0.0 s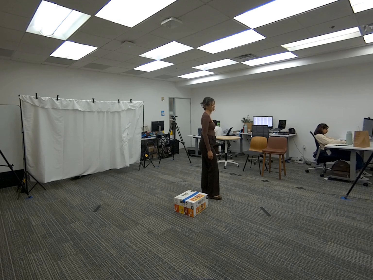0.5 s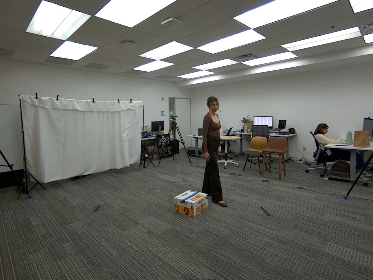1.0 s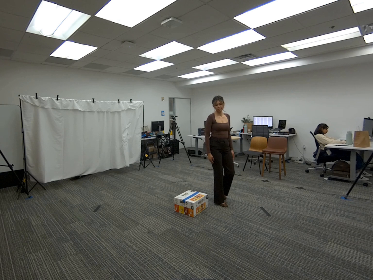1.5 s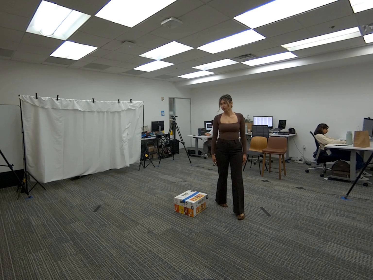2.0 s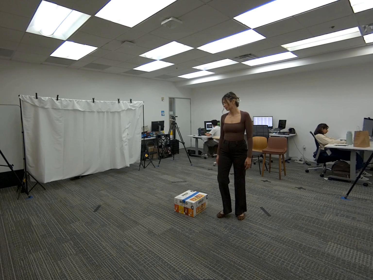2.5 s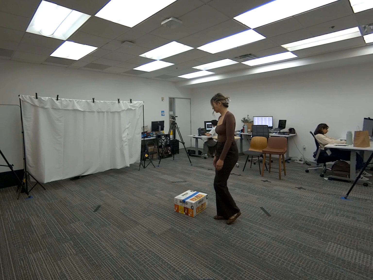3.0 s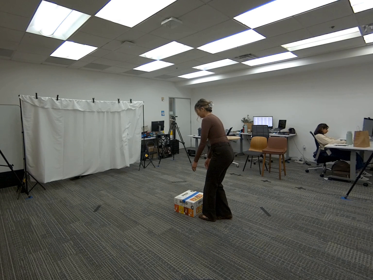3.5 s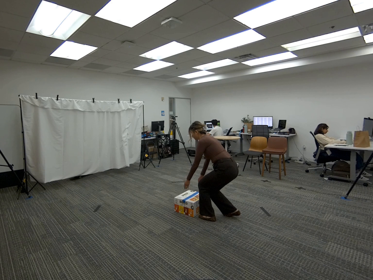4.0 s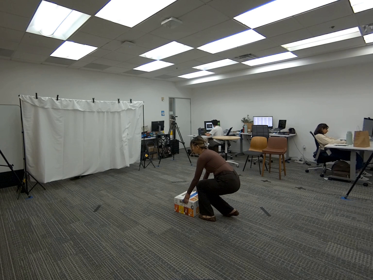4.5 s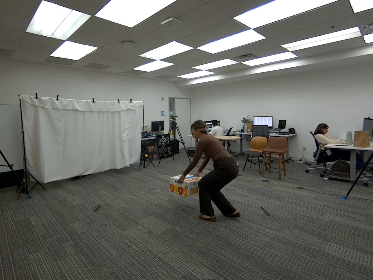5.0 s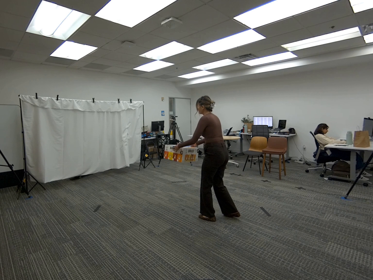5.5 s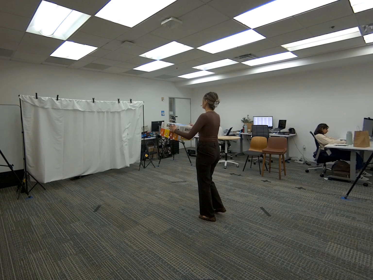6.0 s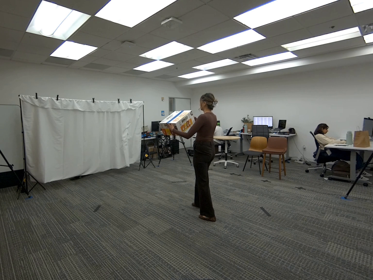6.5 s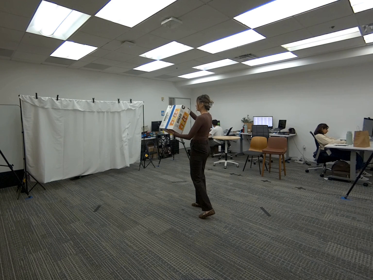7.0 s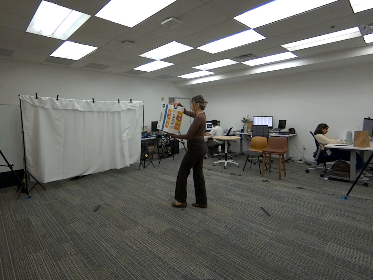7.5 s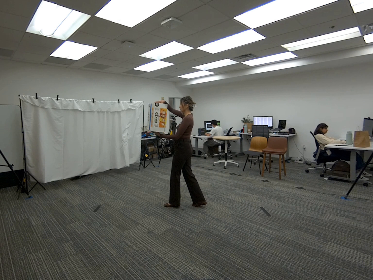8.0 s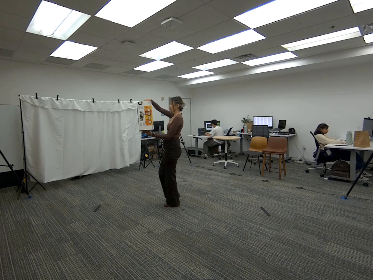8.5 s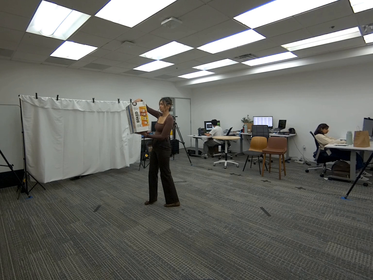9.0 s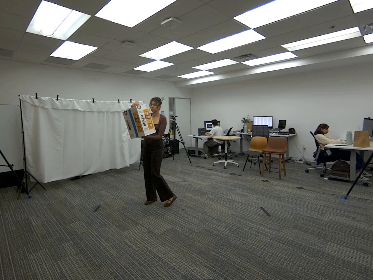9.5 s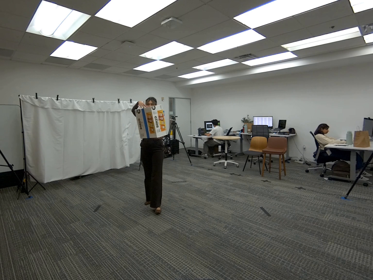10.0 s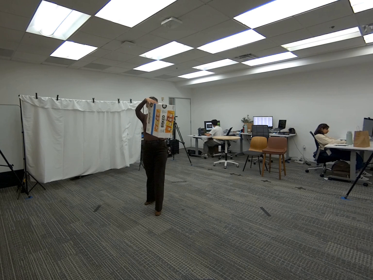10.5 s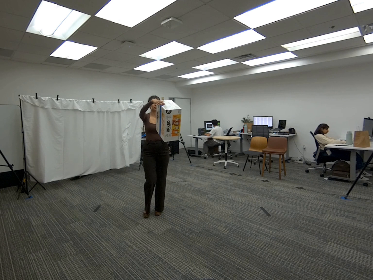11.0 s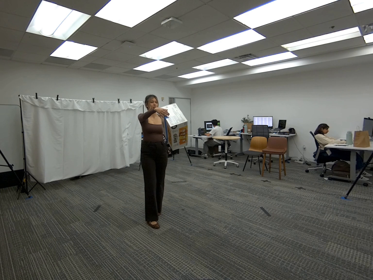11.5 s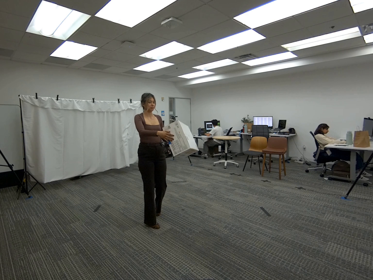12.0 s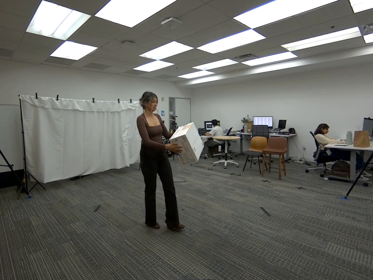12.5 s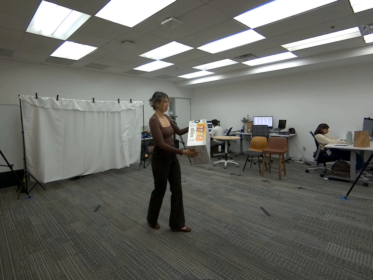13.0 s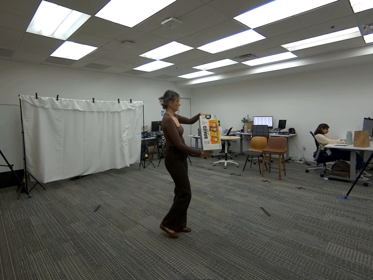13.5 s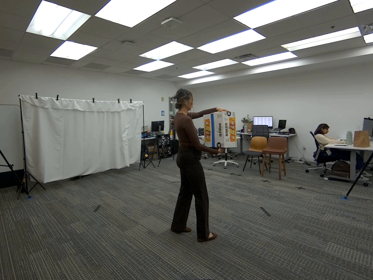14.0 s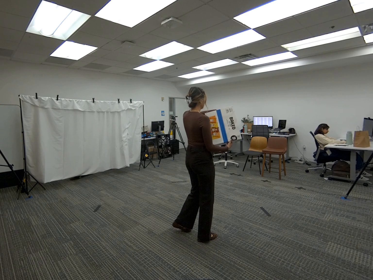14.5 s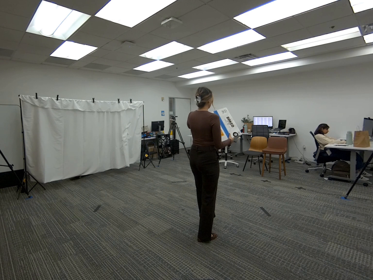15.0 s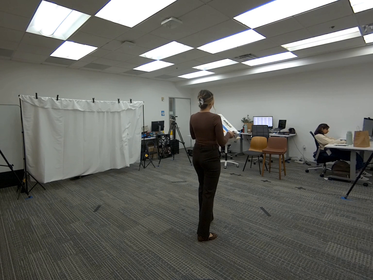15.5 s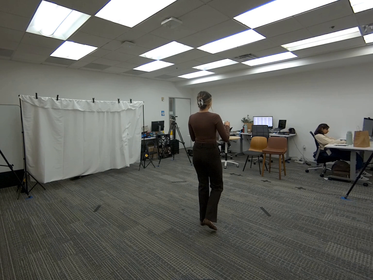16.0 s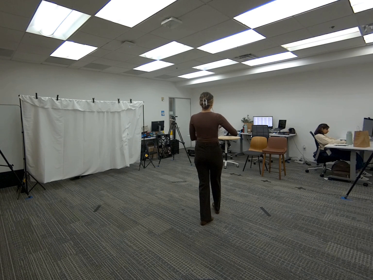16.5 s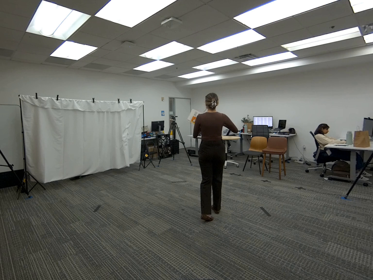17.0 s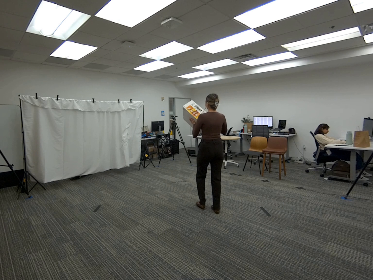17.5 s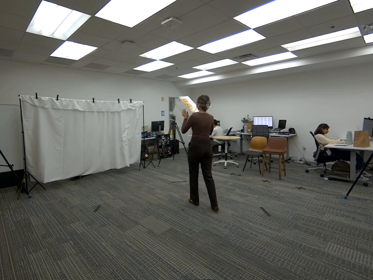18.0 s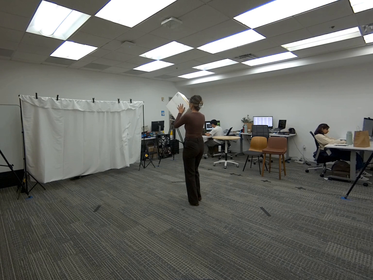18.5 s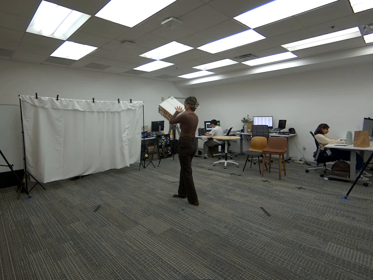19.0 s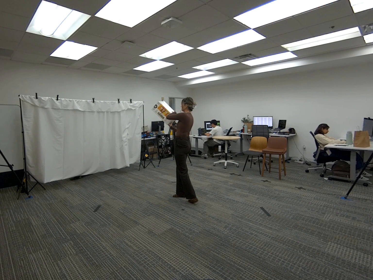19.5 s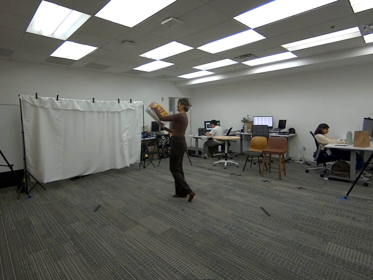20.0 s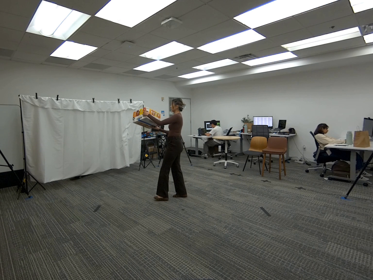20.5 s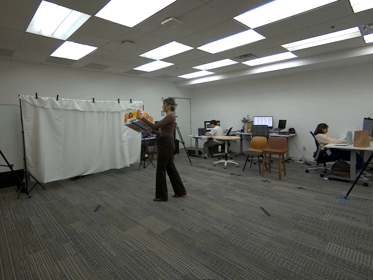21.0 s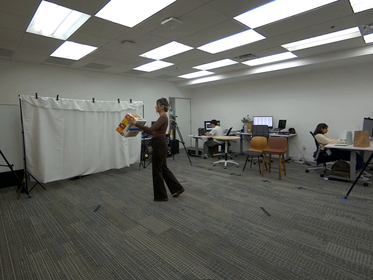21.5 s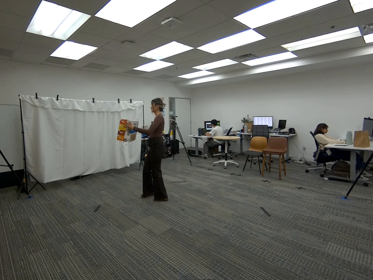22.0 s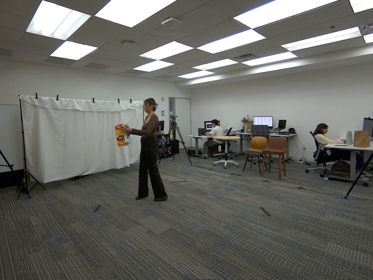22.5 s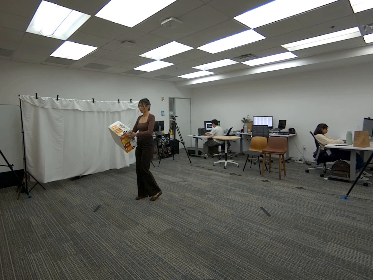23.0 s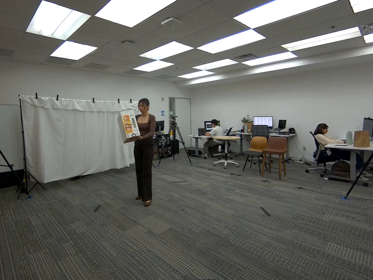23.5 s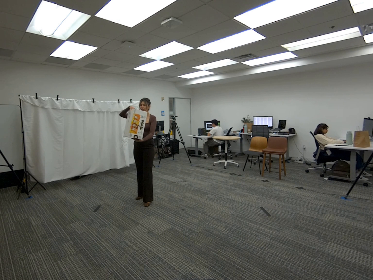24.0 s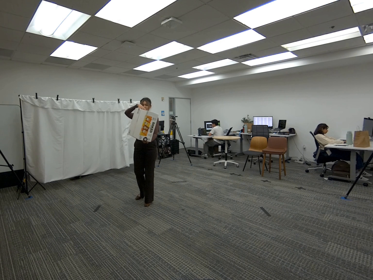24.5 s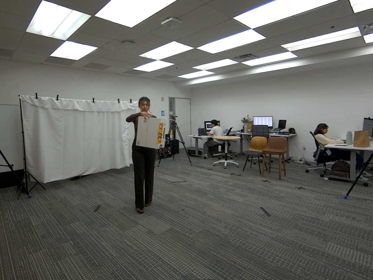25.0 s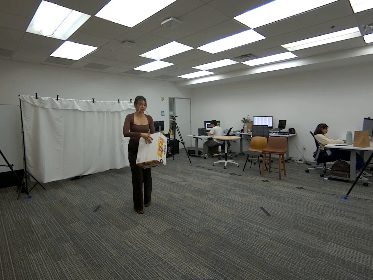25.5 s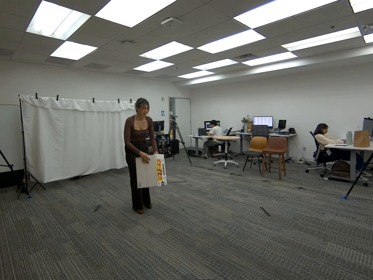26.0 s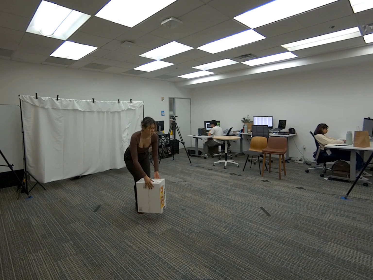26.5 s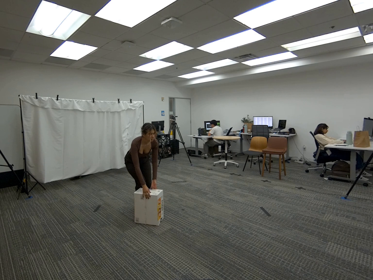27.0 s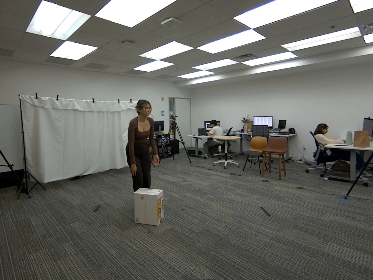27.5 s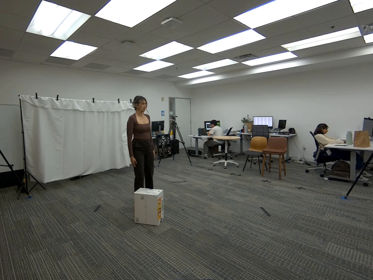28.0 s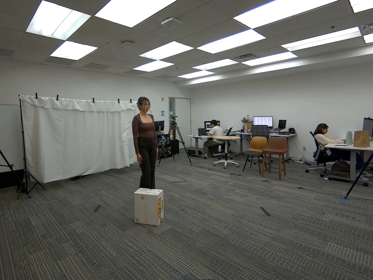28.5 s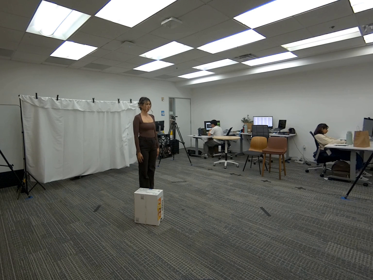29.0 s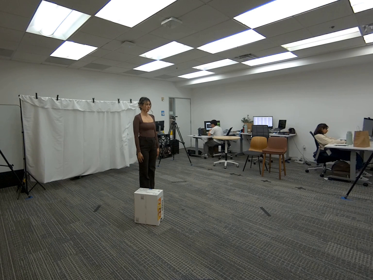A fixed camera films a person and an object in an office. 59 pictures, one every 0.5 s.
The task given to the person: Walk over to the snack box. Pick up the box with both hands and rotate the box around as you rotate yourself so that all 4 cameras get a visual of the box. Put the box down when finished.
